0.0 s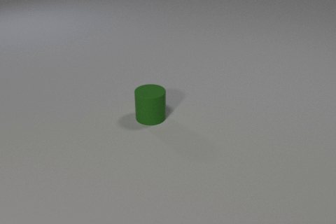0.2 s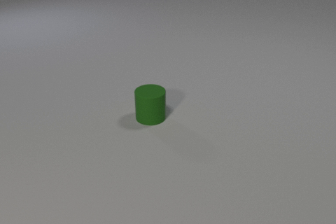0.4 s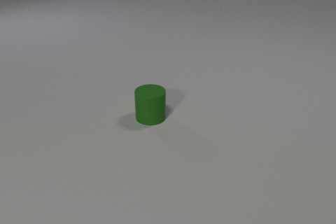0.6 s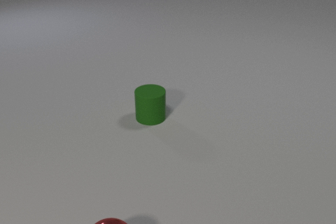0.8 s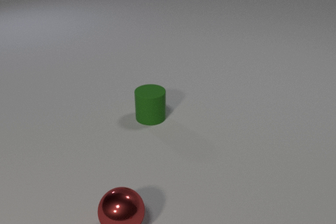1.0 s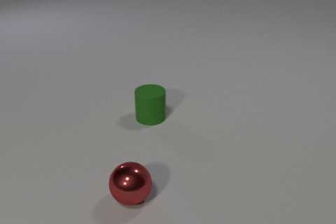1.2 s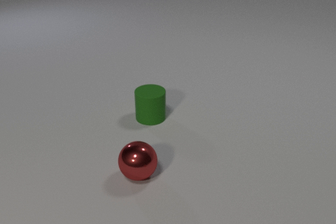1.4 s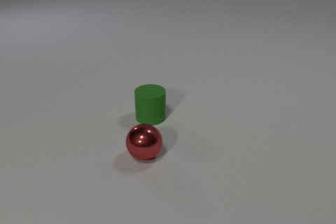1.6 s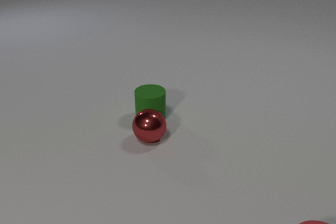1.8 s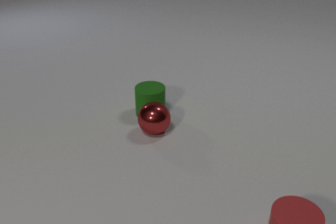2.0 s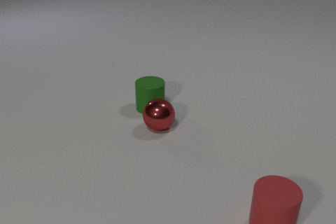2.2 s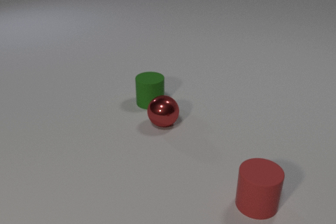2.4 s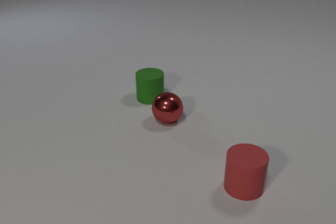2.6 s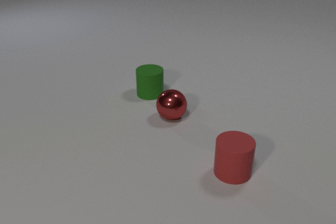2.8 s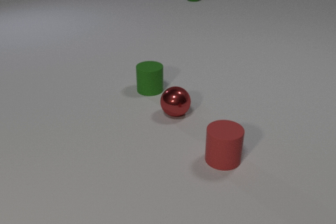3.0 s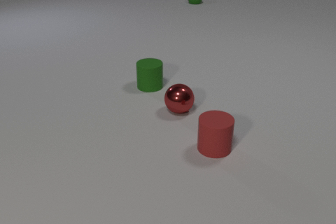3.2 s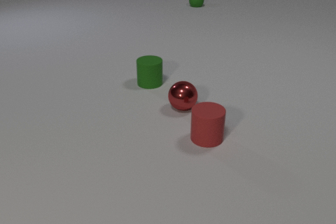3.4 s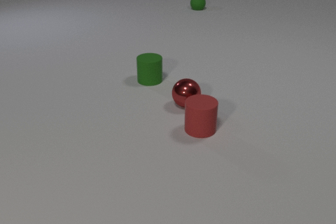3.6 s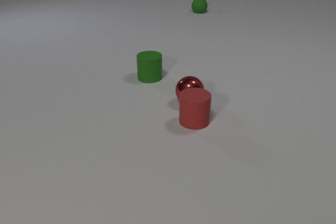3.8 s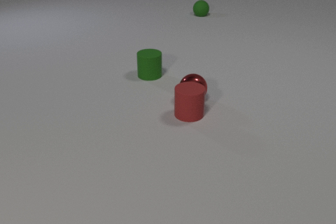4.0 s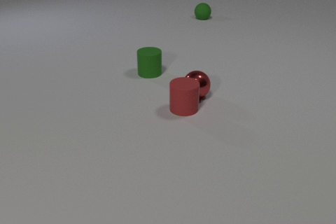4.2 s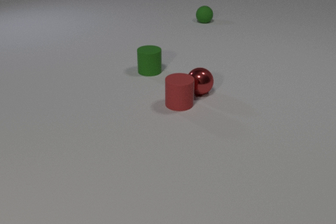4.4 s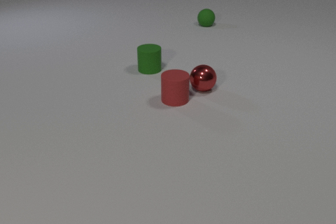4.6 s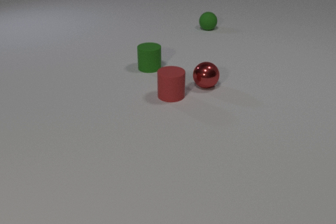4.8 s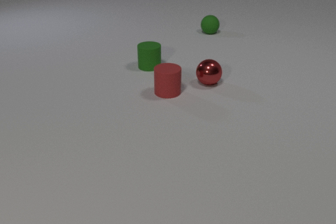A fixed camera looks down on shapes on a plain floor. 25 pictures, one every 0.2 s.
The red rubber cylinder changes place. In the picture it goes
away from the camera.
The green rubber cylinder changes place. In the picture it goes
away from the camera.
0.0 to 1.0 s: The red metal sphere comes in at the bottom edge, rolls away from the camera.
1.0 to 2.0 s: The red metal sphere rolls away from the camera. The green rubber cylinder slides away from the camera. The red rubber cylinder comes in at the bottom edge, slides away from the camera and to the left. The red metal sphere and the green rubber cylinder collide.
2.0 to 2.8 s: The red metal sphere rolls away from the camera and to the right. The green rubber cylinder slides away from the camera. The red rubber cylinder slides away from the camera and to the left. The green rubber sphere comes in at the top edge, rolls toward the camera.
2.8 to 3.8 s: The red metal sphere rolls away from the camera and to the right. The green rubber cylinder slides away from the camera. The red rubber cylinder slides away from the camera and to the left. The green rubber sphere rolls toward the camera.
3.8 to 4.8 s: The red metal sphere rolls away from the camera and to the right. The green rubber cylinder slides away from the camera. The red rubber cylinder slides away from the camera and to the left. The green rubber sphere rolls toward the camera. The red metal sphere and the red rubber cylinder collide.
How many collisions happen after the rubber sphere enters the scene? 1.
What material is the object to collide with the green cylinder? metal.
What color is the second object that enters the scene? red.
